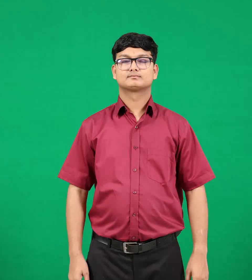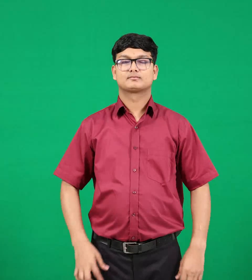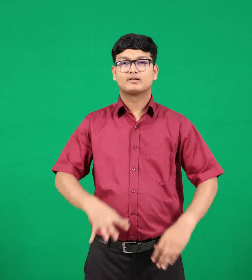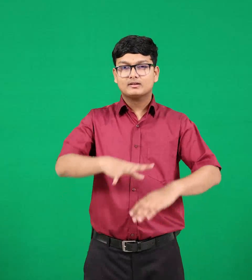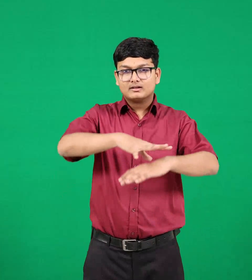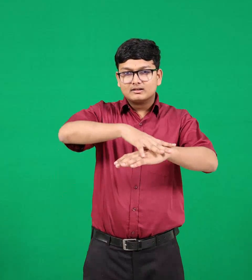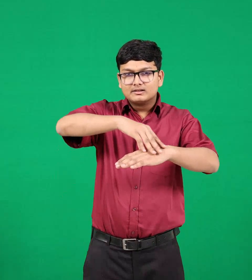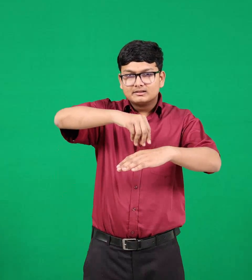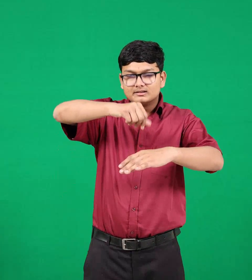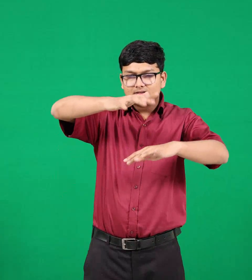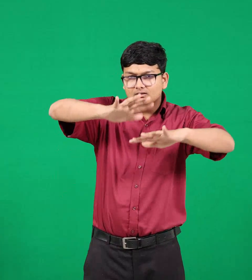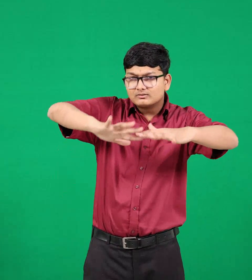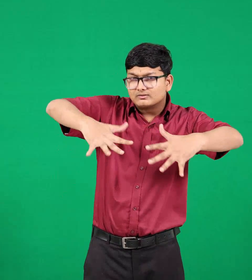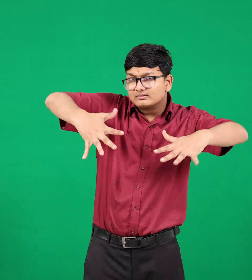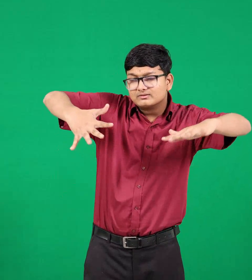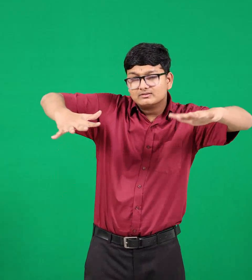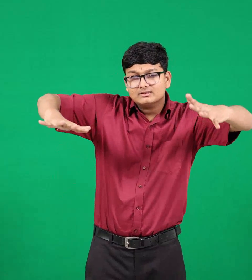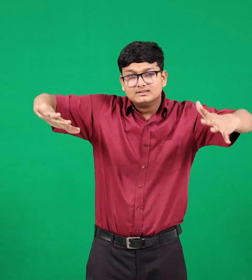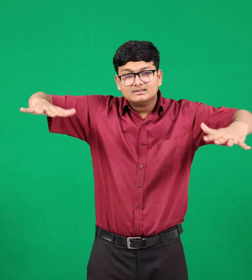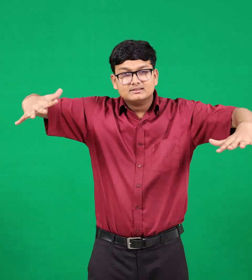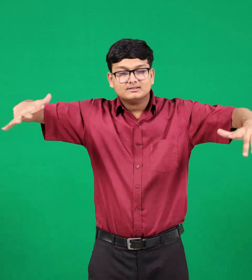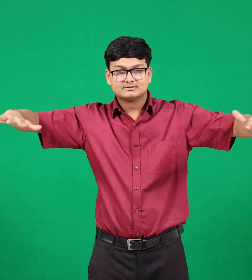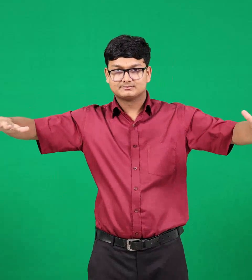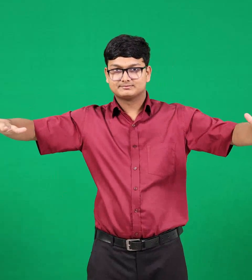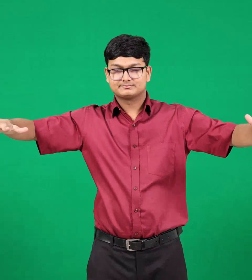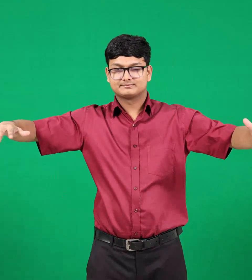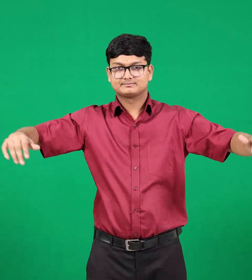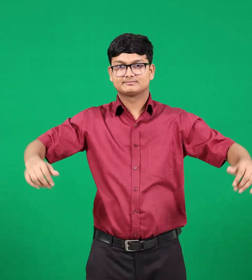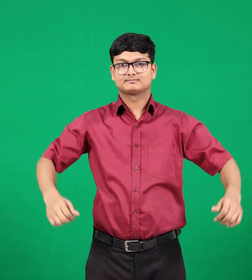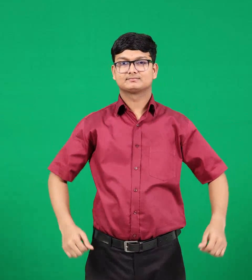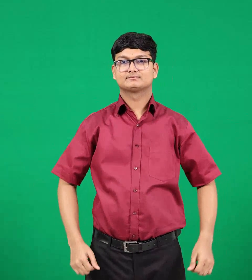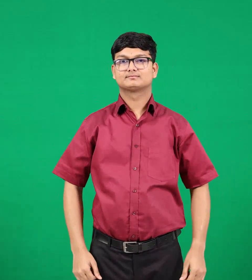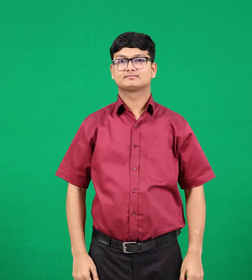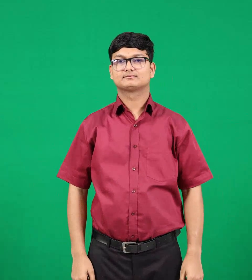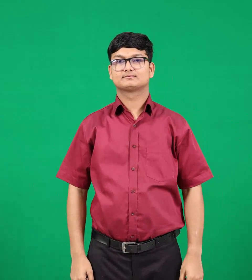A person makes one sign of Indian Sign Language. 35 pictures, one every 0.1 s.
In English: dersert
